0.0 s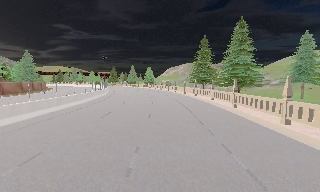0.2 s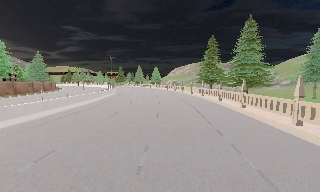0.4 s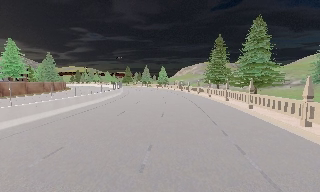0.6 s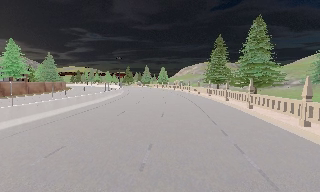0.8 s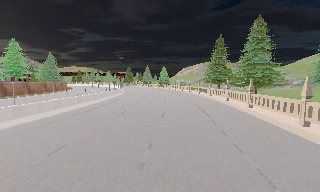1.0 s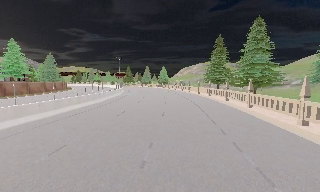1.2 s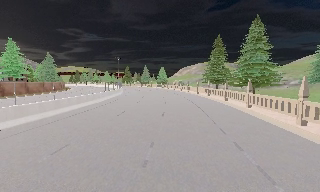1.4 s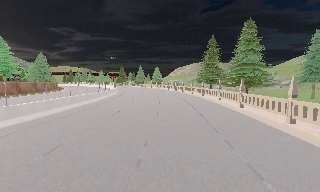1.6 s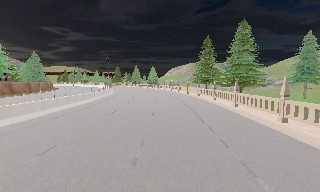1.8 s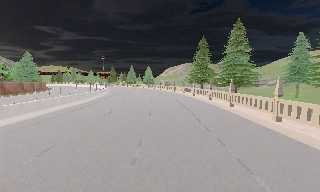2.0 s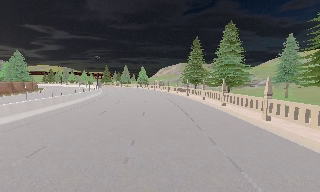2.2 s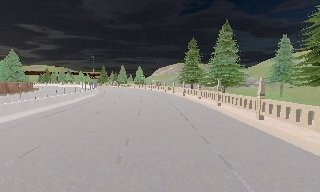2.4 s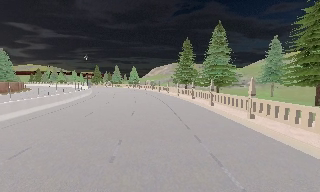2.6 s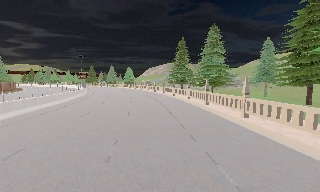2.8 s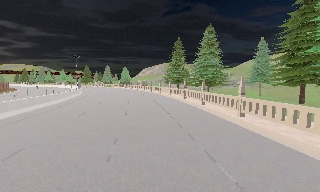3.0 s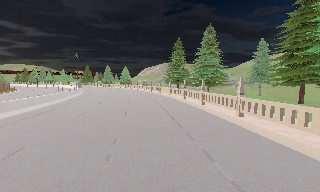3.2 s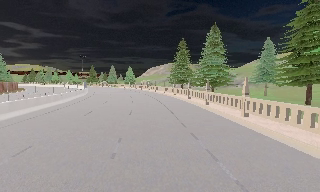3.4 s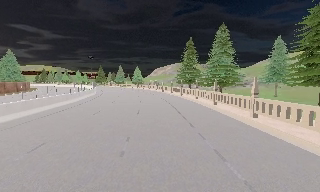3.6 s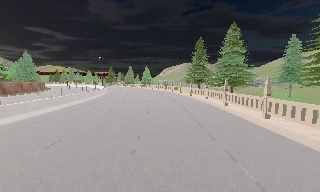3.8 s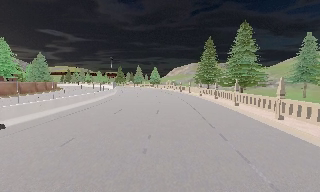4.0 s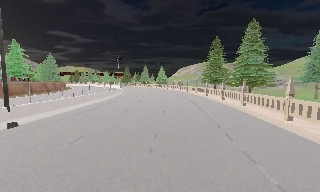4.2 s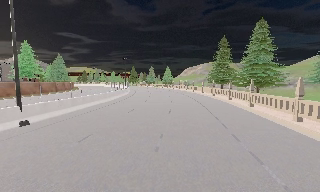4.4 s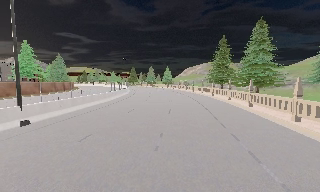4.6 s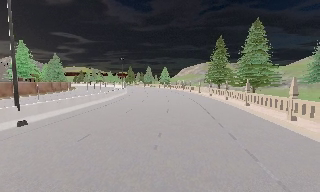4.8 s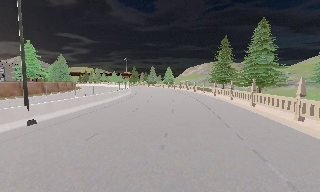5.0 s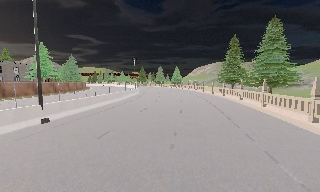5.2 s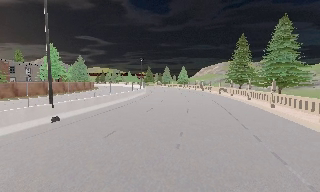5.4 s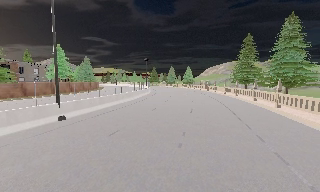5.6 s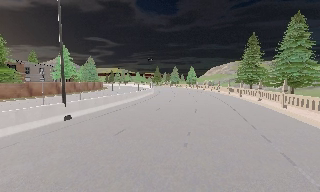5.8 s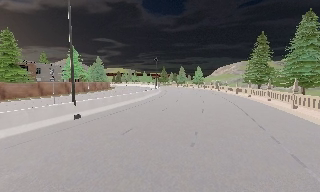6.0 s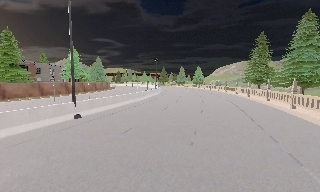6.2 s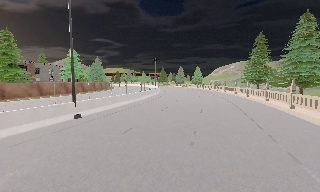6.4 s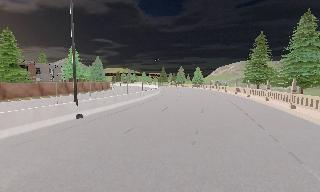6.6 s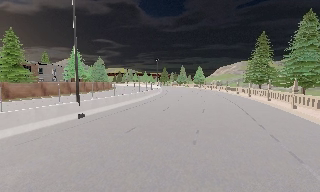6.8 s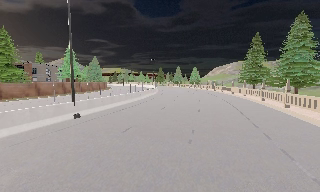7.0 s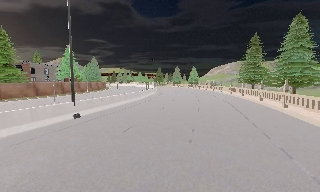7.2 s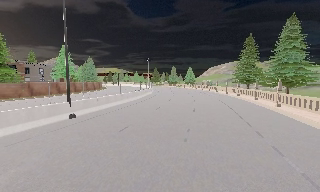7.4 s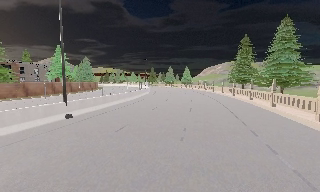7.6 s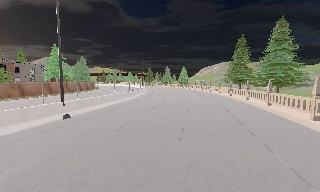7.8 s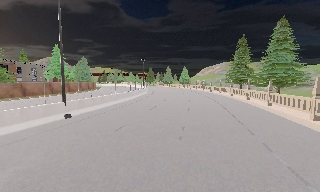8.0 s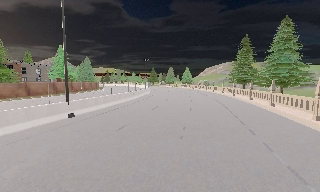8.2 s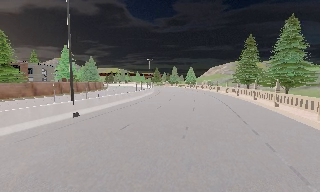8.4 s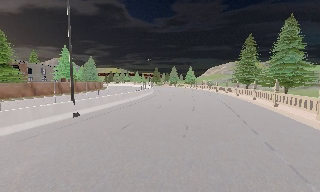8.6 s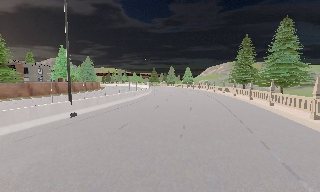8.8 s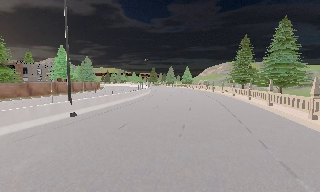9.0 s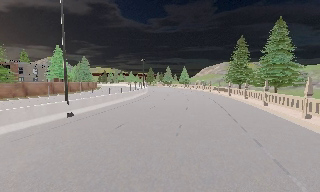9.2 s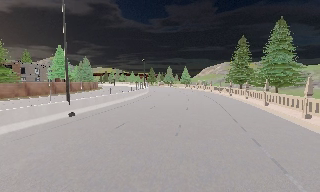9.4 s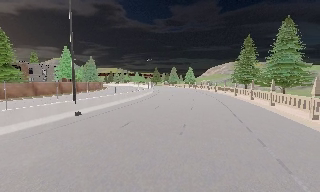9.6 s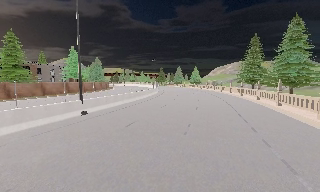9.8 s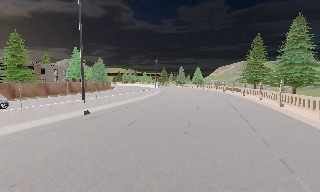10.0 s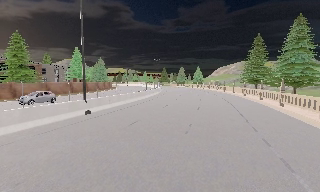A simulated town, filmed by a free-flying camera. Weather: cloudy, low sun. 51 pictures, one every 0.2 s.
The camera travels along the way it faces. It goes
backward.
0.0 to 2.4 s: The camera travels backward, about 1 m, so what stands in front gets smaller.
2.4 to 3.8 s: The camera travels backward, about 0.5 m, so what stands in front gets smaller.
3.8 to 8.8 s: The camera pans to its left, which is counterclockwise from overhead, by about 10 degrees. It travels backward, about 2 m, so what stands in front gets smaller.
8.8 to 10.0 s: The camera travels backward, about 0.5 m, so what stands in front gets smaller.
The film runs backward here.
